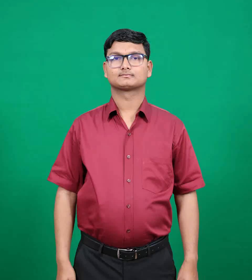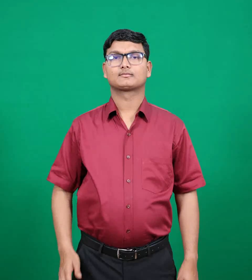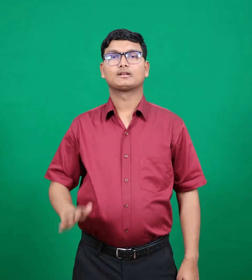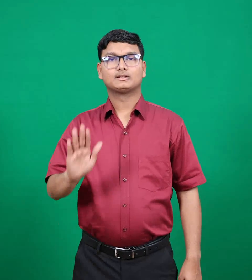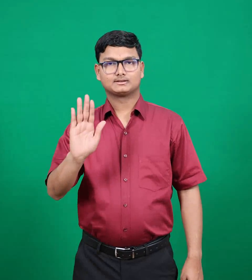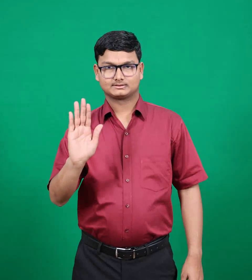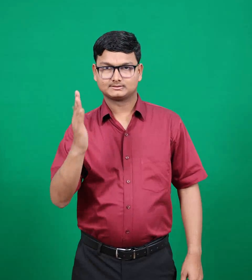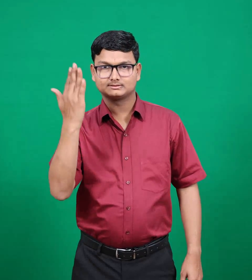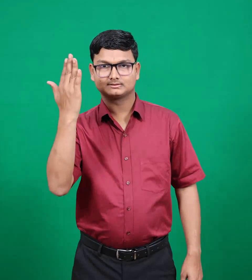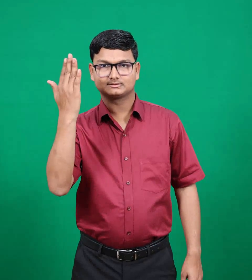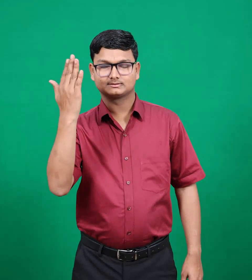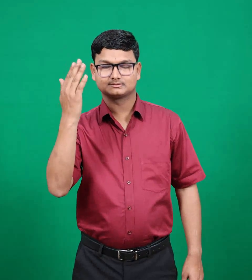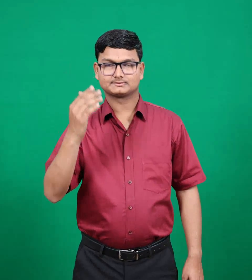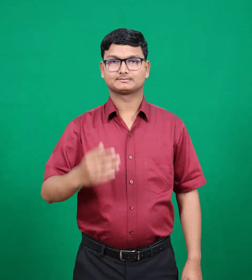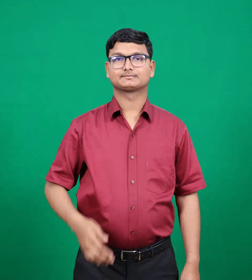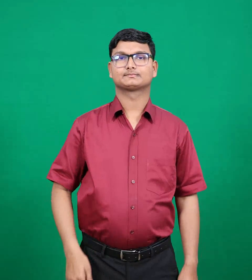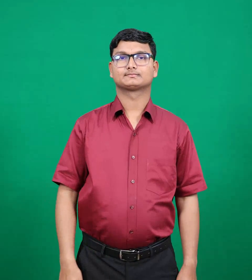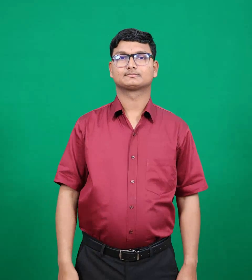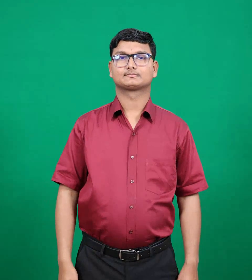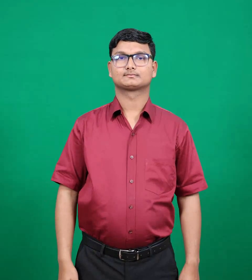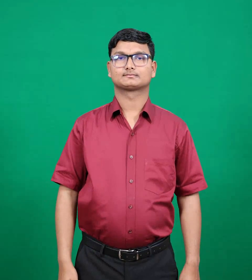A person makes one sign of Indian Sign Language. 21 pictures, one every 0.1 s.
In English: bethlehem
